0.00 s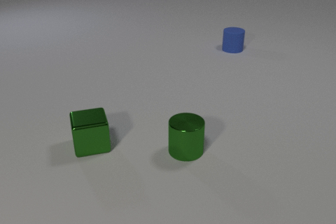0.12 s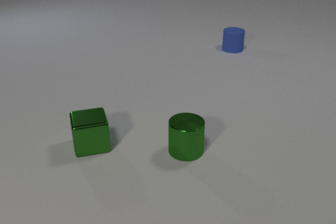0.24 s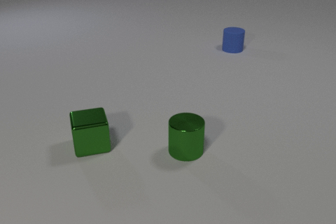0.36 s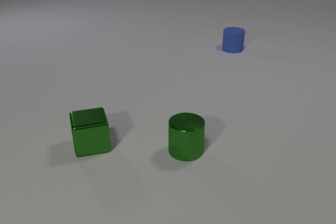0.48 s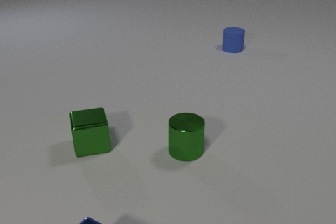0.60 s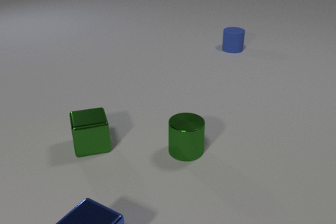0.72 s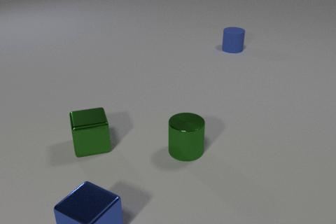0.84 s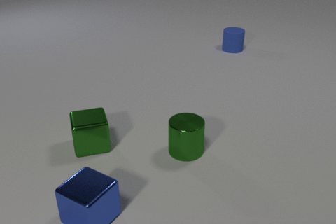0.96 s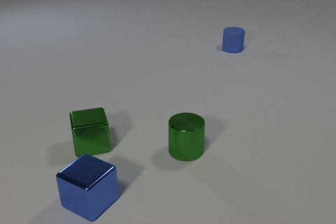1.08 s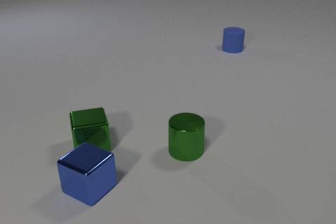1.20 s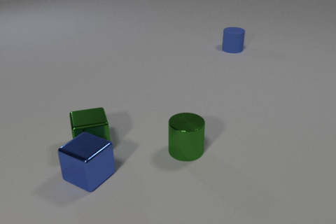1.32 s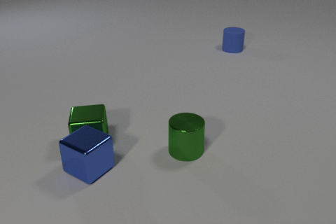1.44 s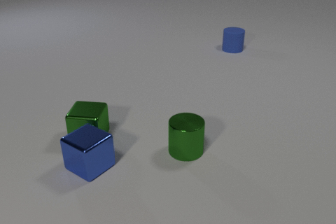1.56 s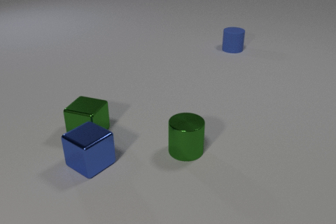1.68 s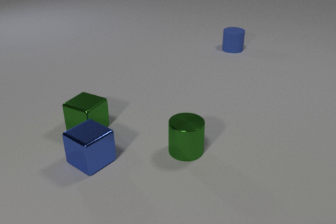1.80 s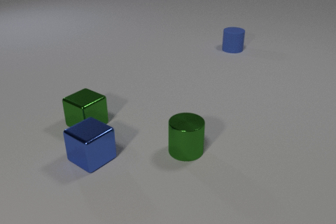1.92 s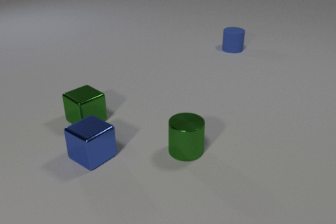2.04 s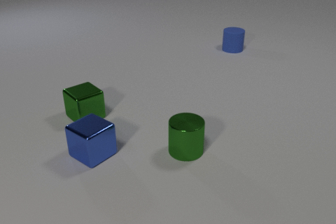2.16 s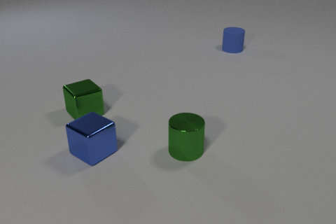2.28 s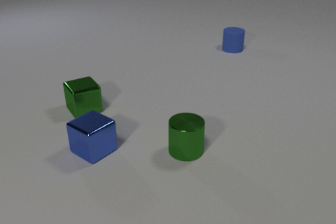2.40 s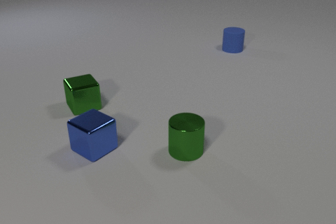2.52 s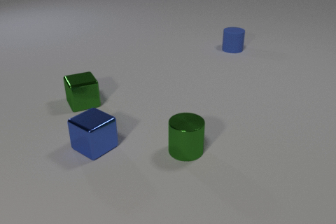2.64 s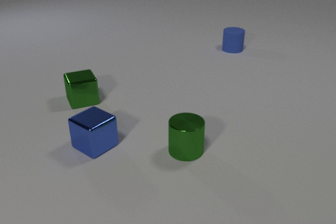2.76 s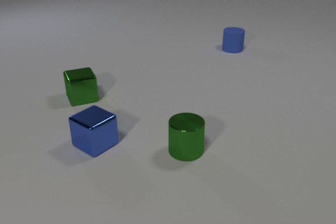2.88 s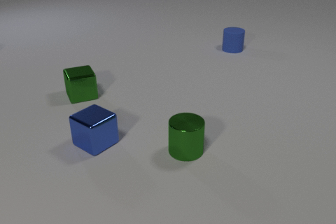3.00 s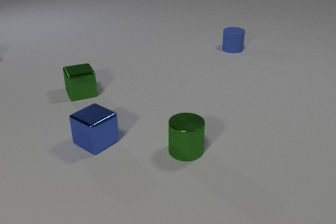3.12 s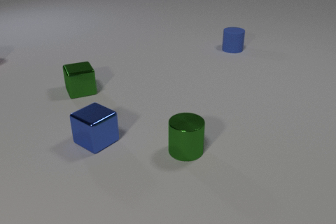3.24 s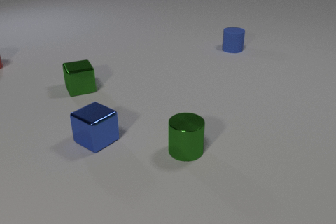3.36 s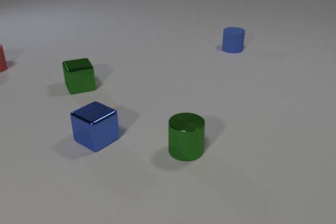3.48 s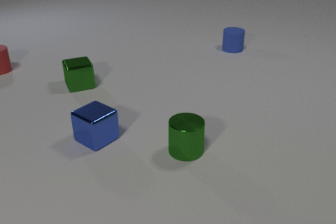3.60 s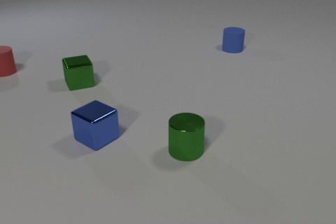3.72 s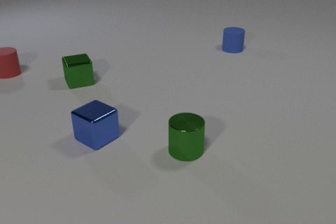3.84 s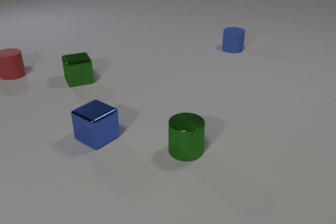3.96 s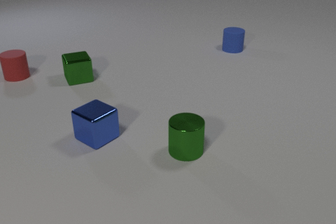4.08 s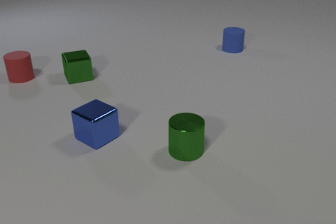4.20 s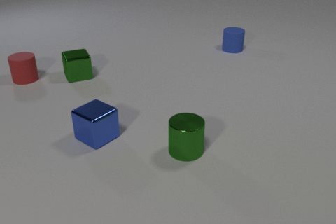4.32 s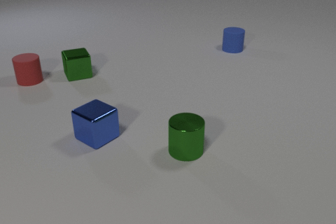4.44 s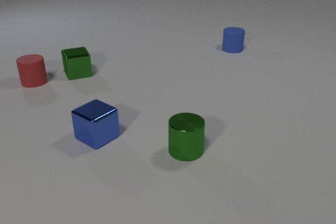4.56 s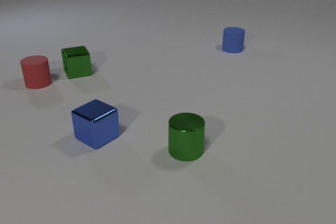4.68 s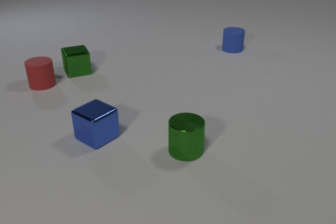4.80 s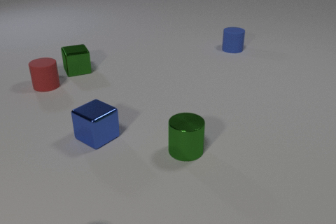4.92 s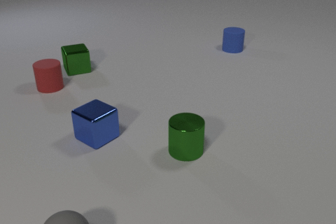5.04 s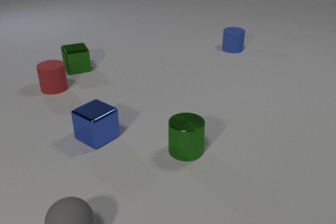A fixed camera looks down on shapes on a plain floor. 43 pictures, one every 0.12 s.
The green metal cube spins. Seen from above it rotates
clockwise.
The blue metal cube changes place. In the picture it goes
away from the camera.
0.00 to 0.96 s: The blue metal cube comes in at the bottom edge, slides away from the camera.
0.96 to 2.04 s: The blue metal cube slides away from the camera. The green metal cube slides away from the camera, spins so that its near face slides to the left, clockwise seen from above. The blue metal cube and the green metal cube collide.
2.04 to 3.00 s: The blue metal cube slides away from the camera. The green metal cube slides away from the camera.
3.00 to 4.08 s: The blue metal cube slides away from the camera. The green metal cube slides away from the camera. The red rubber cylinder comes in at the left edge, slides toward the camera and to the right.
4.08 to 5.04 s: The green metal cube slides away from the camera. The gray rubber sphere comes in at the bottom edge, rolls away from the camera. The red rubber cylinder slides toward the camera and to the right.
How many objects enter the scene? 3.
How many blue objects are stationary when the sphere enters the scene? 2.
Are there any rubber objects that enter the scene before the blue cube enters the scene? no.
